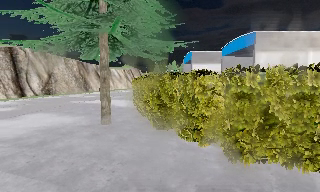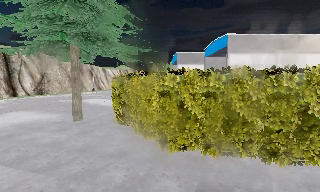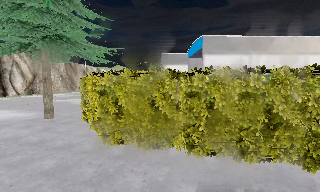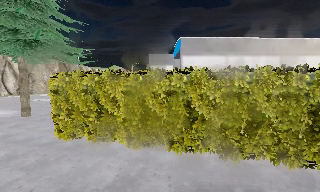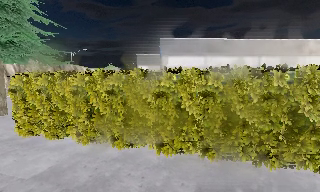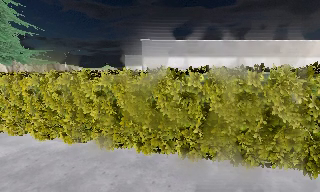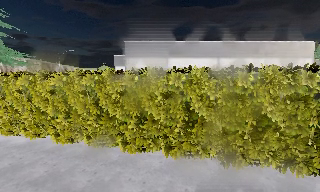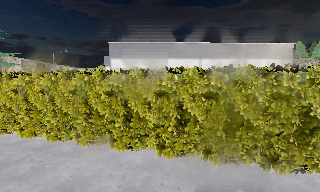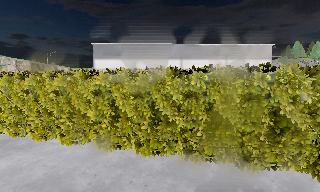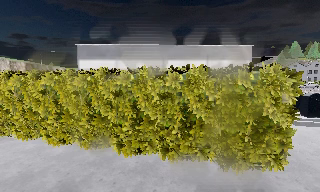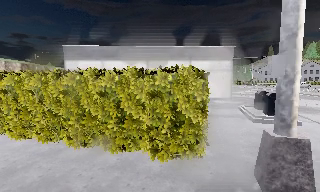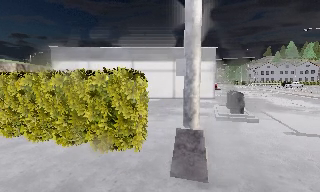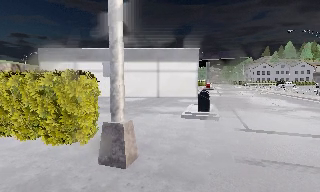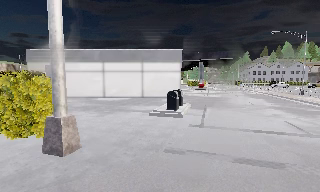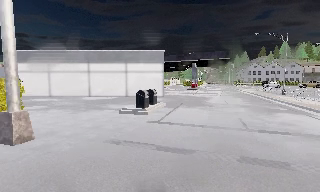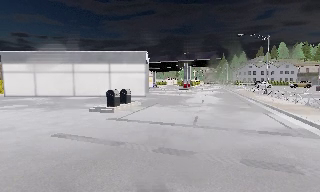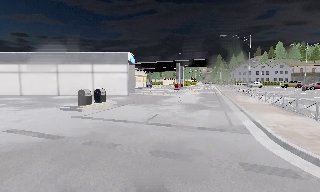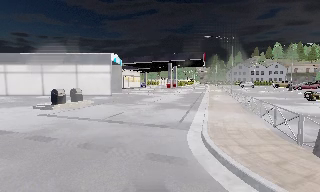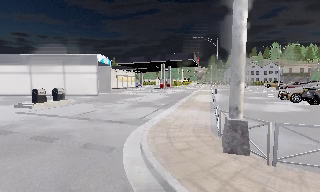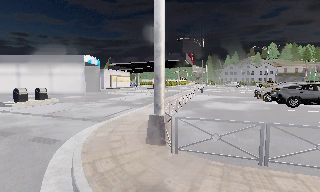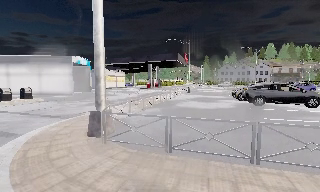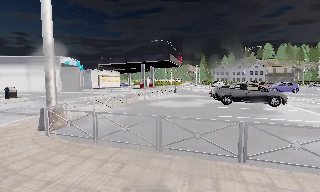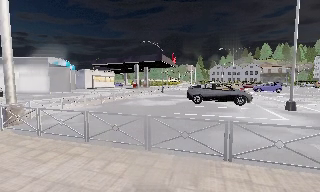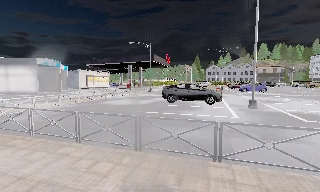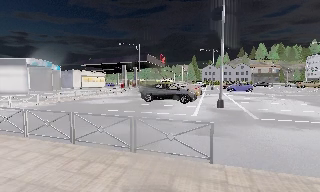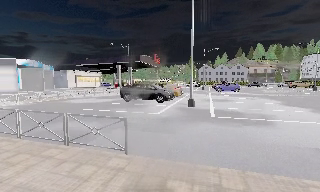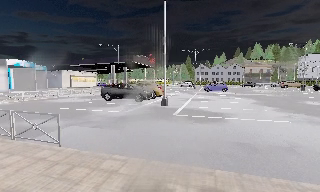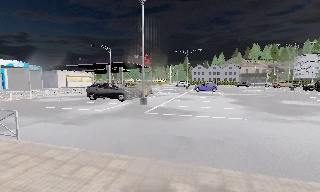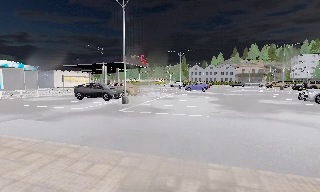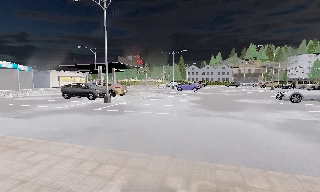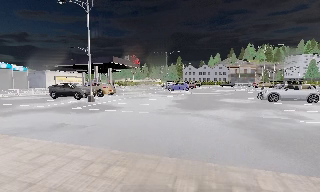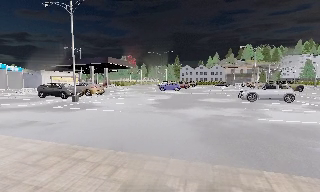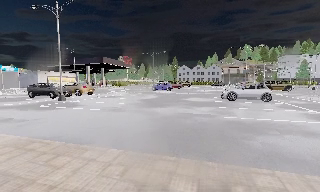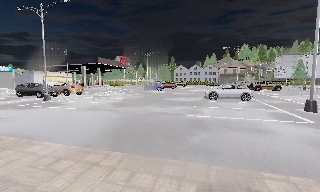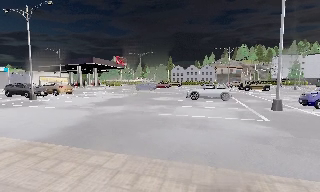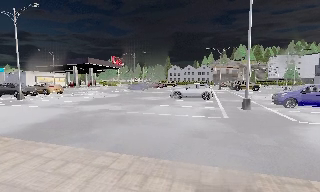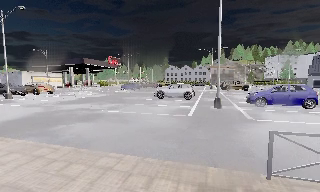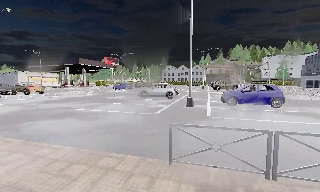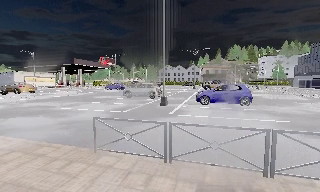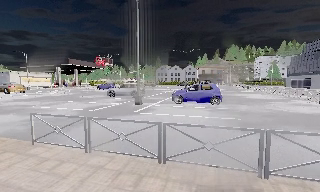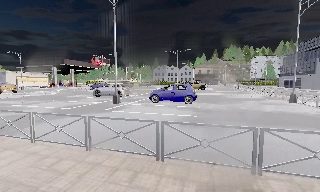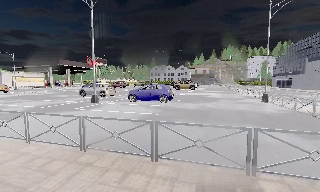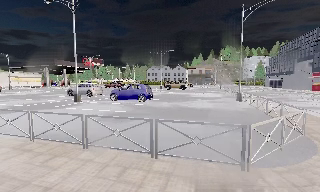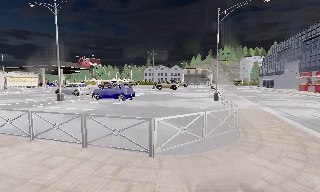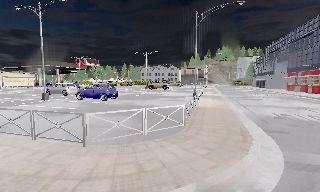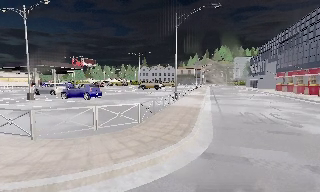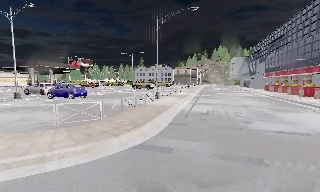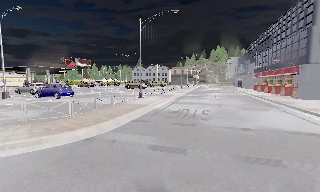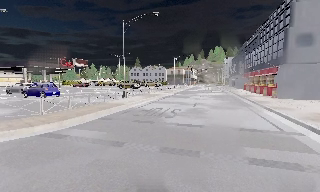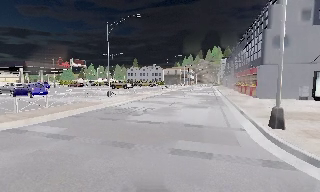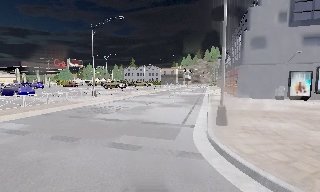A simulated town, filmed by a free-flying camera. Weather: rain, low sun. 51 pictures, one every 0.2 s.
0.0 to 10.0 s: The camera travels to its right, about 85 m, so close, fixed things drift to the left.
The film runs backward here.
